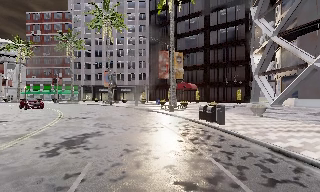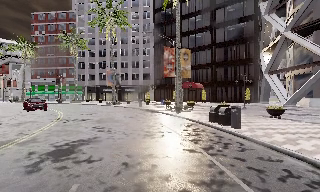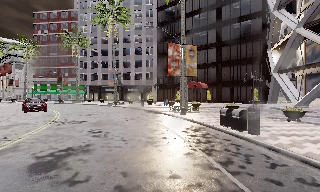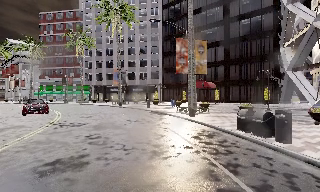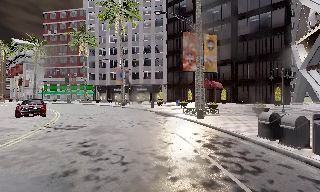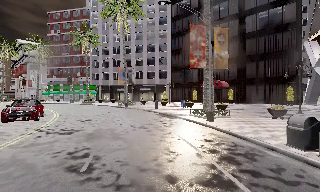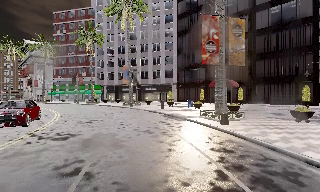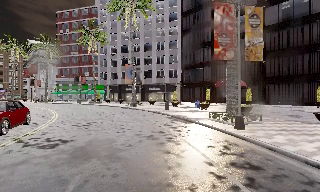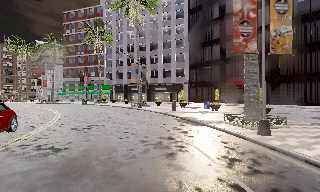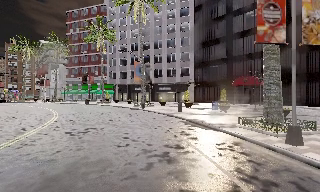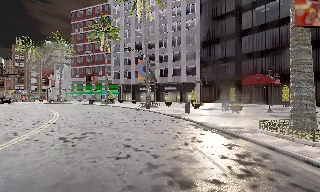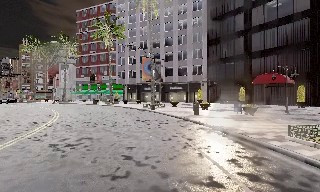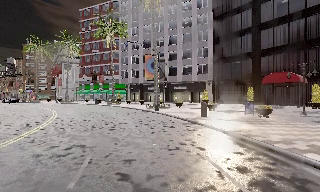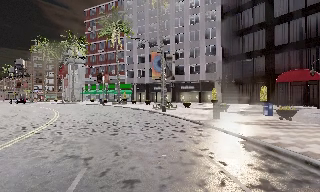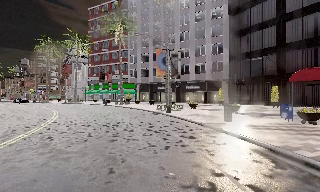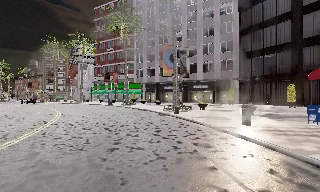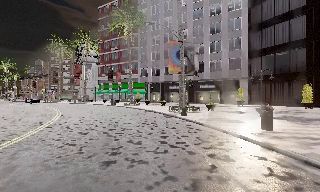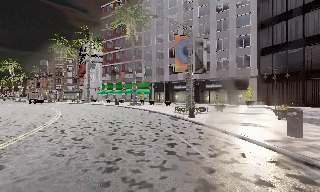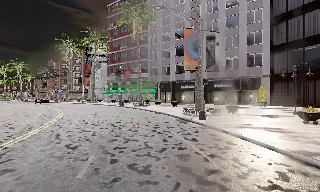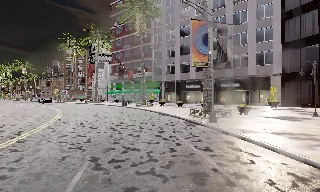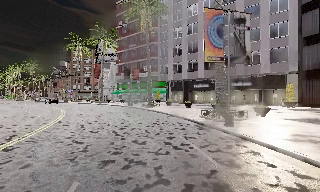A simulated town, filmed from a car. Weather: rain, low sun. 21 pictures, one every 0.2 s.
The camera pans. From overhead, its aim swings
counterclockwise.
The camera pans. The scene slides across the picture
to the right.
0.0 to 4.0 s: The camera swings to its left by about 35 degrees, and the scene slides to the right. It travels forward, about 25 m.
The film runs forward here.
